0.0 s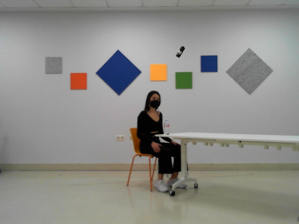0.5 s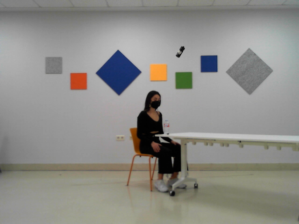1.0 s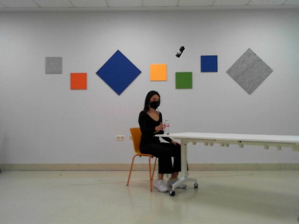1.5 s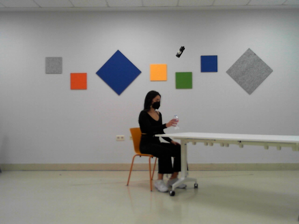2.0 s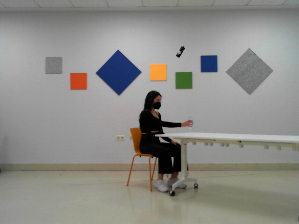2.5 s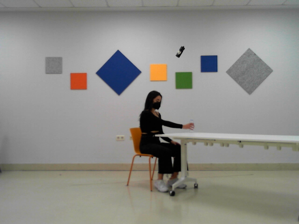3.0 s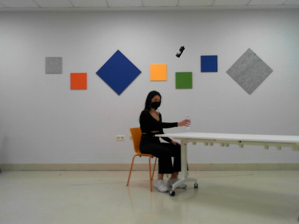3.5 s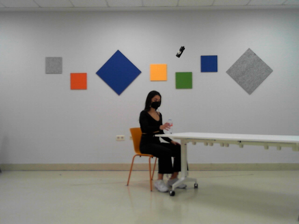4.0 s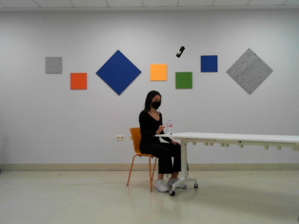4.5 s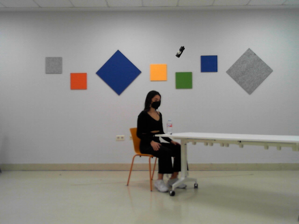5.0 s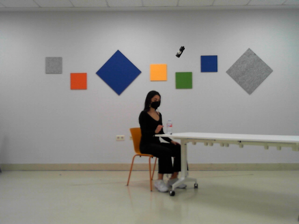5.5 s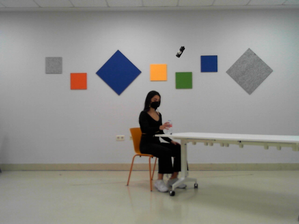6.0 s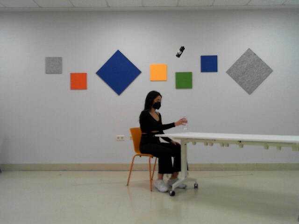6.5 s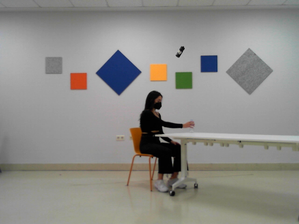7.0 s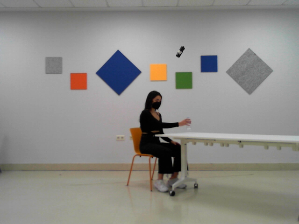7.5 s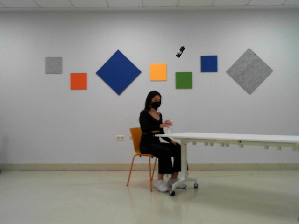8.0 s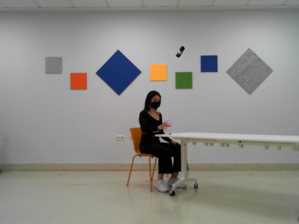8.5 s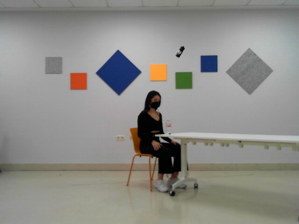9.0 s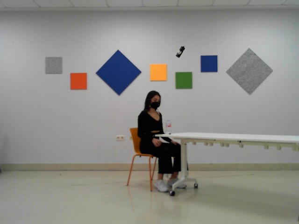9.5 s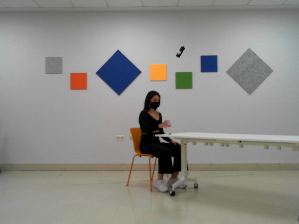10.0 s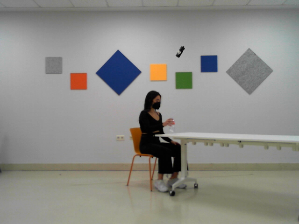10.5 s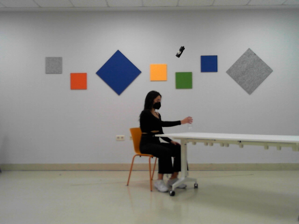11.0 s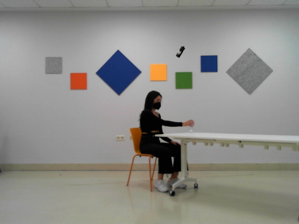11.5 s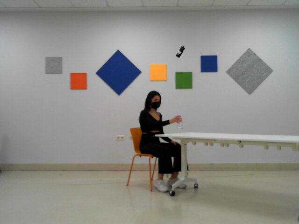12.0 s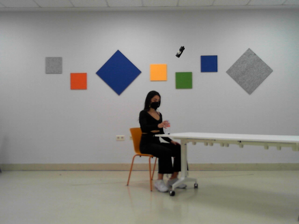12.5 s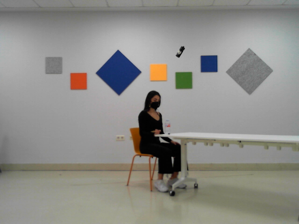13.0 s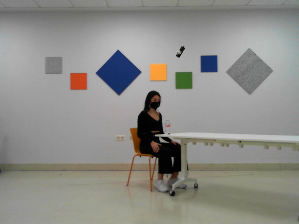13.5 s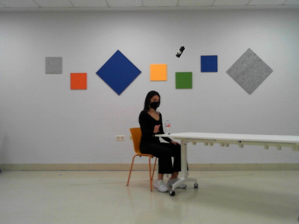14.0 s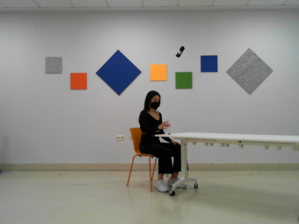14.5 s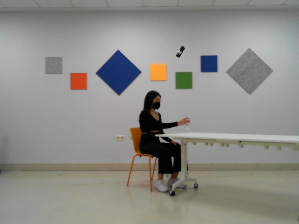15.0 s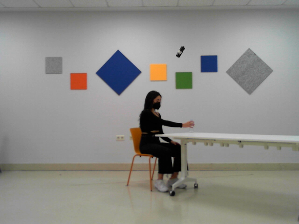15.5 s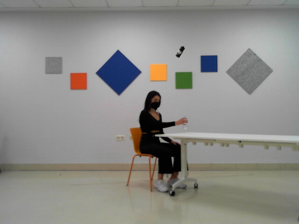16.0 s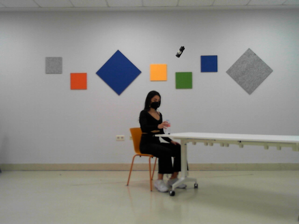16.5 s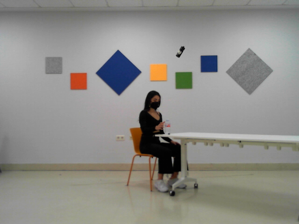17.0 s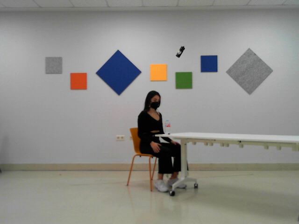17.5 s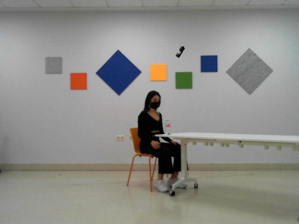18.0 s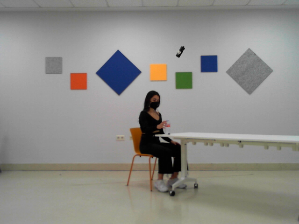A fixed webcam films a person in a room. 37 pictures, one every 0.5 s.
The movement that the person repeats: Move a bottle from side to side, right hand.
